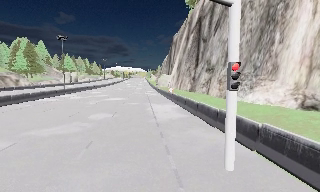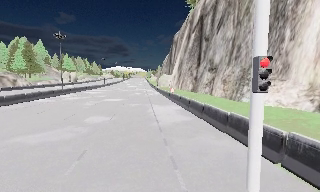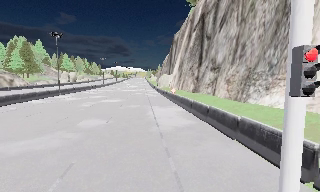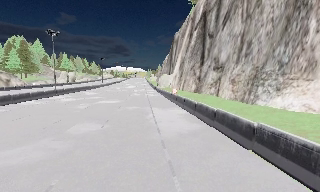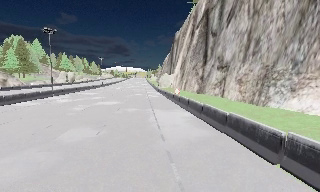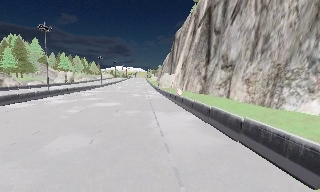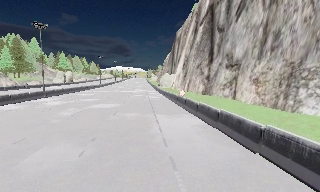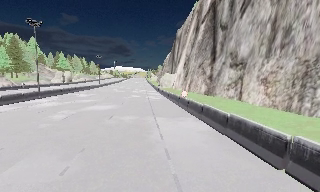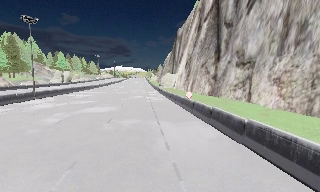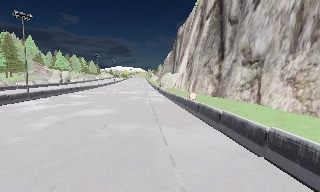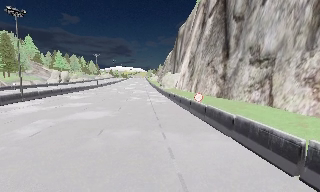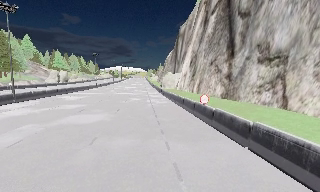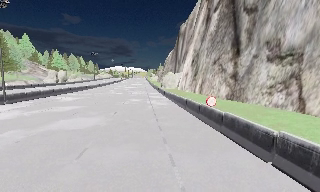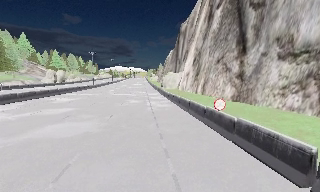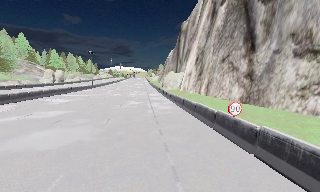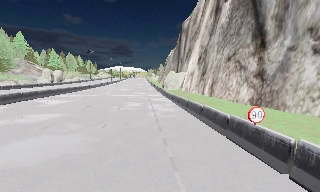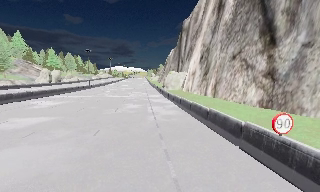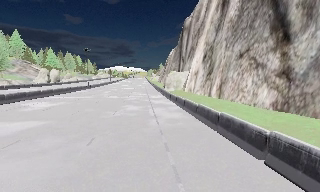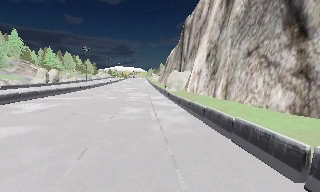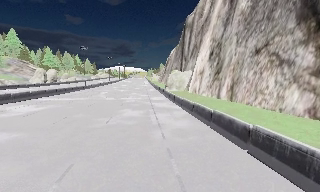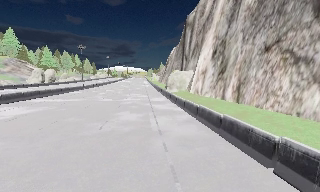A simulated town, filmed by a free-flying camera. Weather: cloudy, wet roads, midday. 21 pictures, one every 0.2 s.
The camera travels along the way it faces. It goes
forward.
0.0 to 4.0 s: The camera travels forward, about 25 m, so what stands in front looms larger.
The film runs forward here.
